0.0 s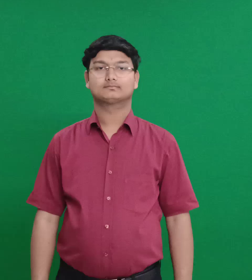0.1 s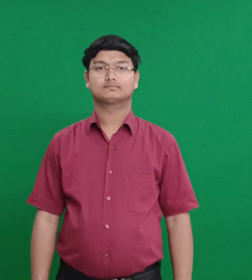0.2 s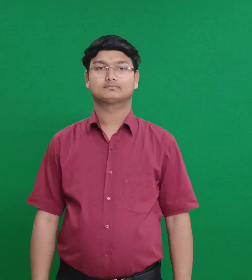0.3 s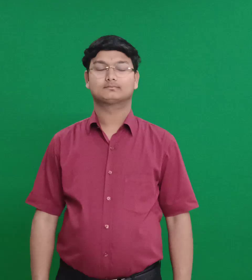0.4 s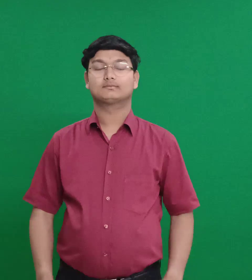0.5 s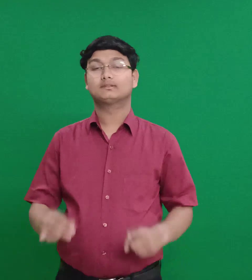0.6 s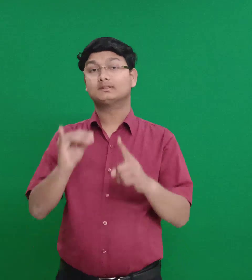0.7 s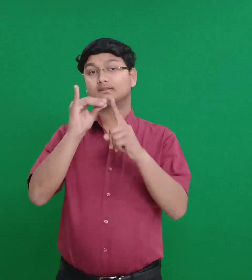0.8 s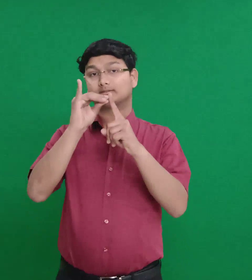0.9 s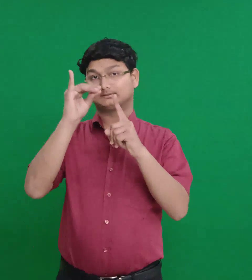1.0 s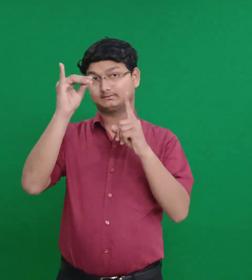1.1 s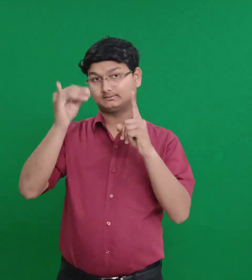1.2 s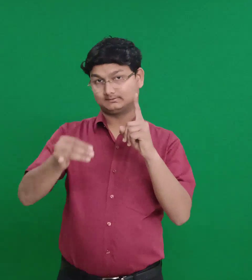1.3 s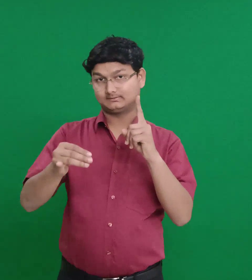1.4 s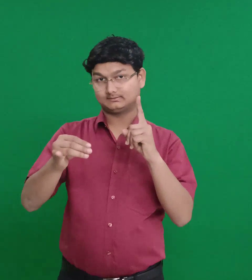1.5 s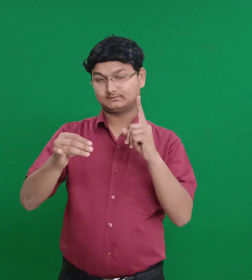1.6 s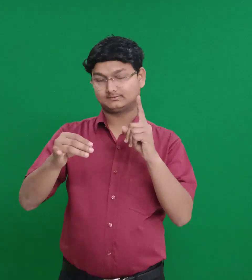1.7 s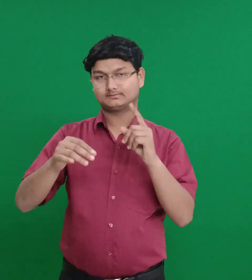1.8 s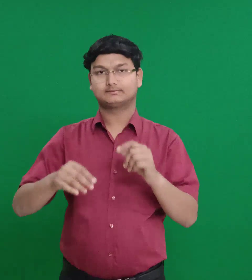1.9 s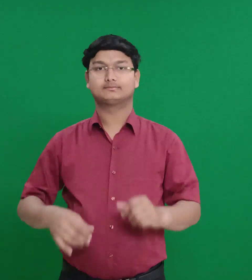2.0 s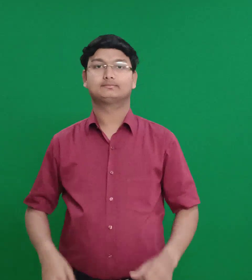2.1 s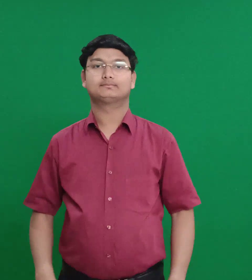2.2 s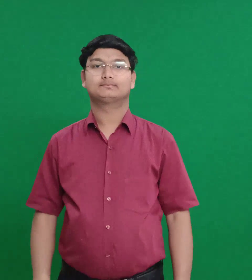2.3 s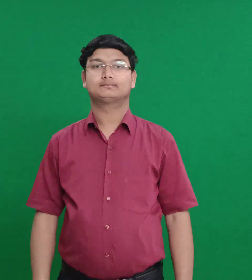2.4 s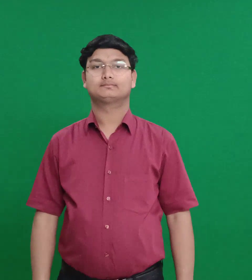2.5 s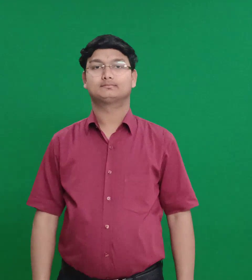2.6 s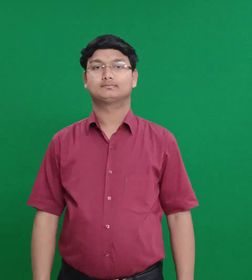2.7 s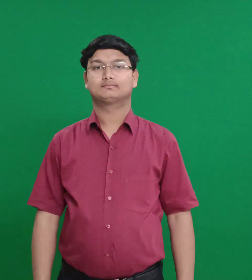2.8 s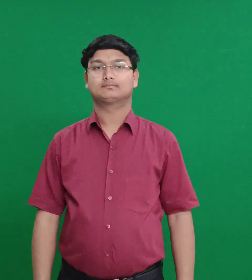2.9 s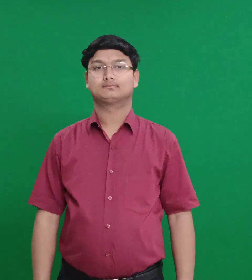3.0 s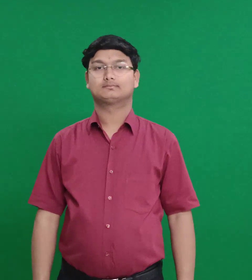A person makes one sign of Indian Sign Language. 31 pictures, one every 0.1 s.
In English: beth-aven
